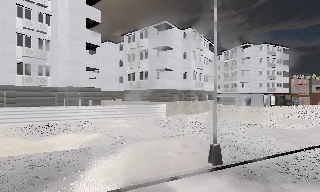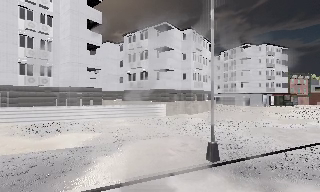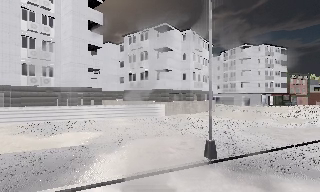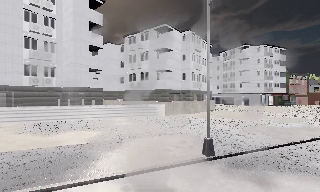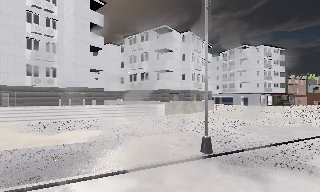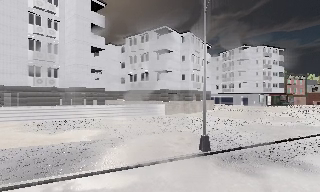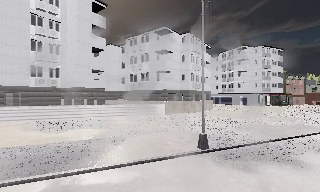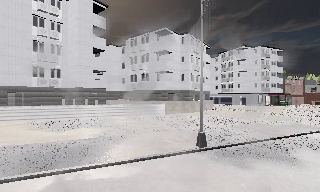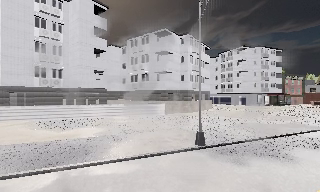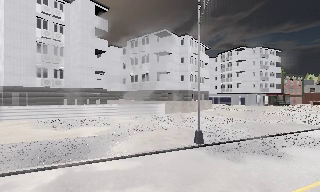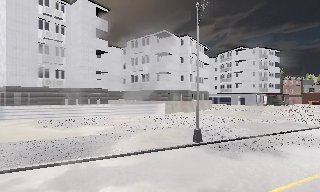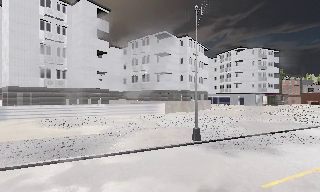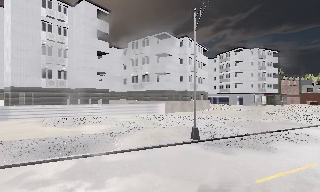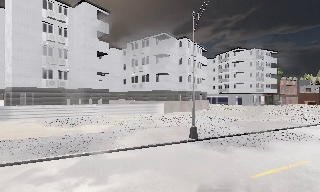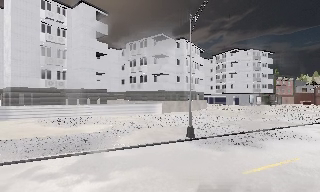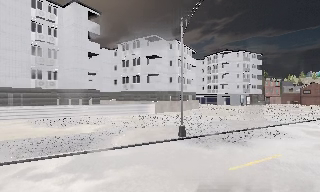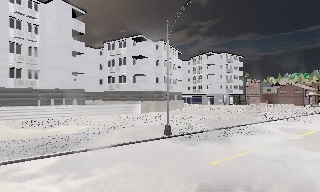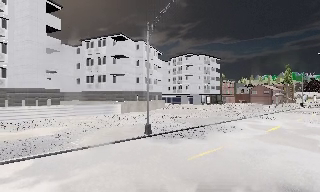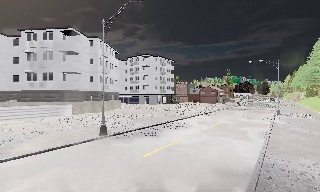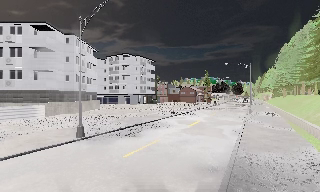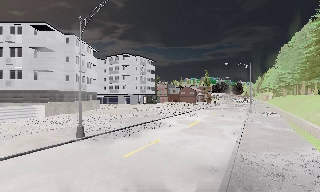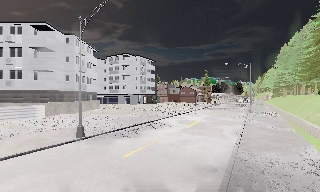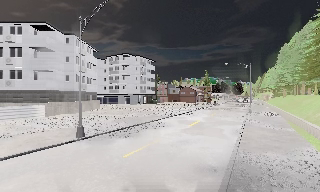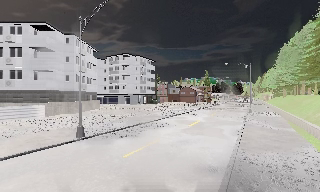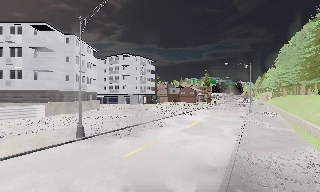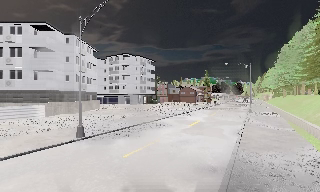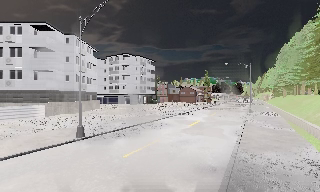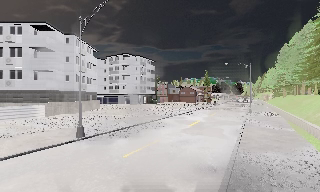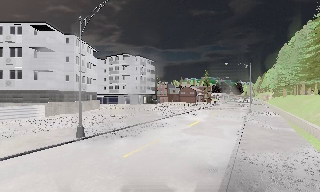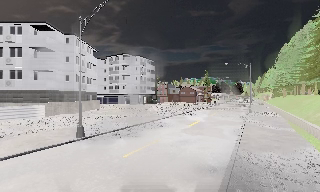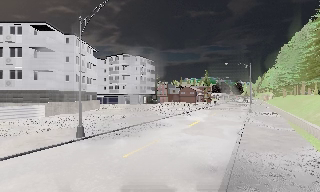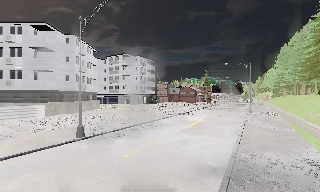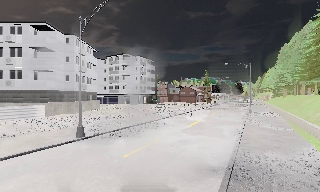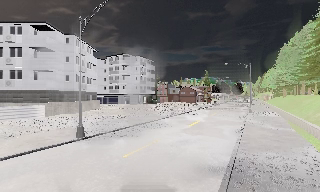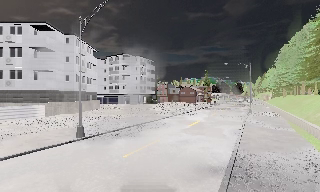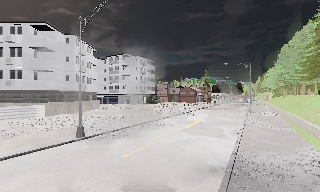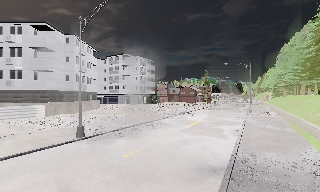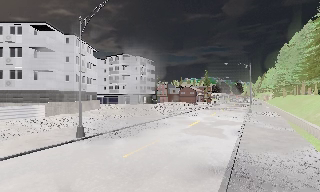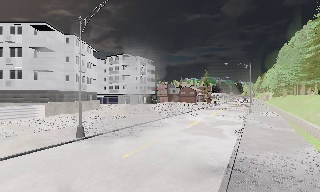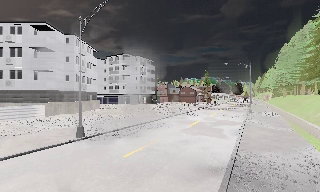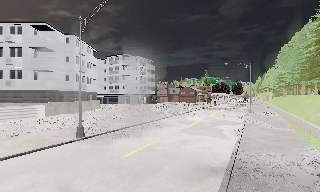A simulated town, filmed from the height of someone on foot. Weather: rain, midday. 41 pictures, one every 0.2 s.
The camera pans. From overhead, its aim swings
clockwise.
The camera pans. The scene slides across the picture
to the left.
0.0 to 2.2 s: The camera travels backward, about 3 m, so what stands in front gets smaller.
2.2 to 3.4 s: The camera pans to its right, which is clockwise from overhead, by about 15 degrees. It travels backward, about 1.5 m, so what stands in front gets smaller.
3.4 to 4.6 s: The camera swings to its right by about 20 degrees, and the scene slides to the left.
4.6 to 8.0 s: The camera keeps its place and its aim.
The film runs backward here.
